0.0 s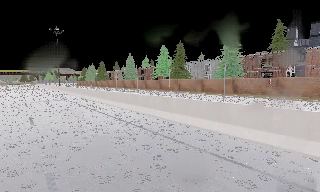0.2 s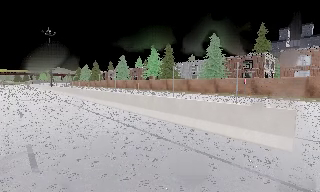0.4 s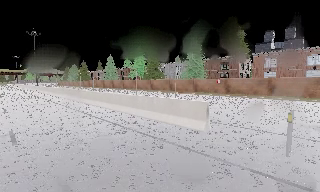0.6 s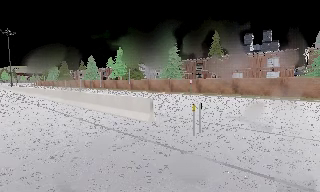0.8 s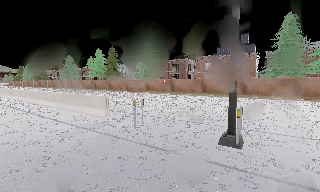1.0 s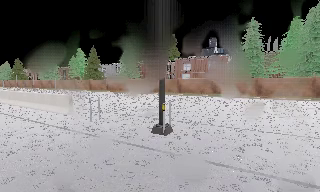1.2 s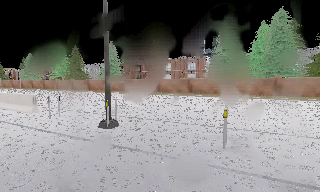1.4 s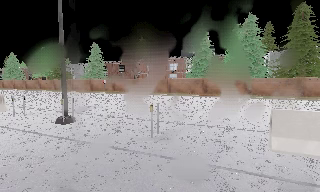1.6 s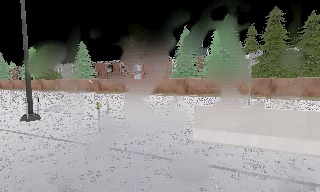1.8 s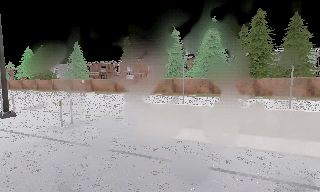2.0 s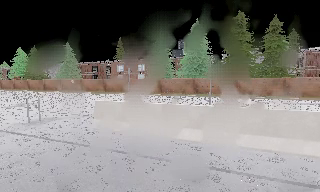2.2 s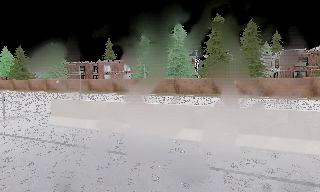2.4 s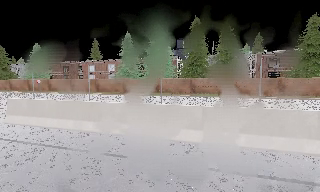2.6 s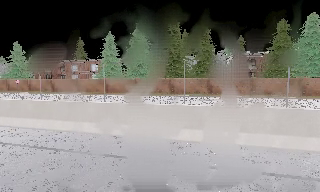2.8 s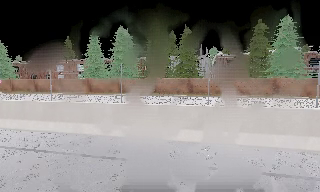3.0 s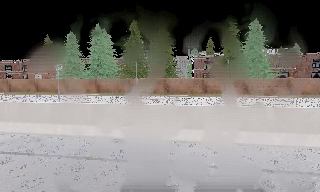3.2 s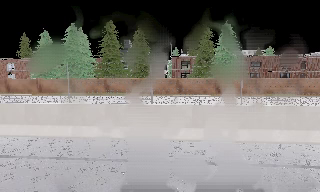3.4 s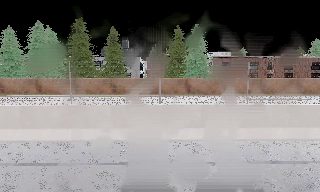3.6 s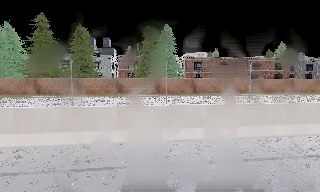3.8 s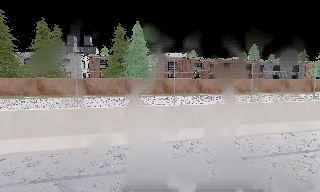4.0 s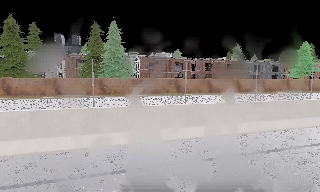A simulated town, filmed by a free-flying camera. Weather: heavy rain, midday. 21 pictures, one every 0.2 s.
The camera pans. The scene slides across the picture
to the left.
The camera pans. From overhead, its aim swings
clockwise.
0.0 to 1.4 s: The camera swings to its right by about 25 degrees, and the scene slides to the left. It travels to its right and backward, about 15 m, so close, fixed things drift to the left.
1.4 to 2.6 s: The camera travels to its right, about 12 m, so close, fixed things drift to the left.
2.6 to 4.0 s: The camera pans to its right, which is clockwise from overhead, by about 30 degrees. It travels to its right, about 15 m, so close, fixed things drift to the left.
The film runs forward here.
